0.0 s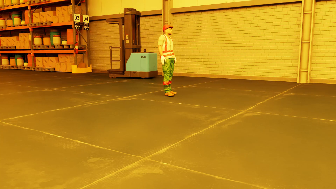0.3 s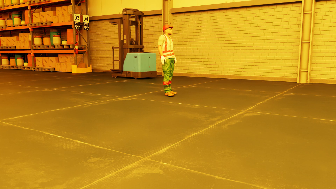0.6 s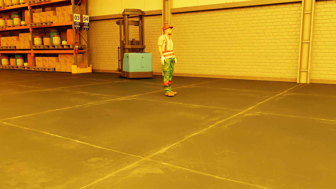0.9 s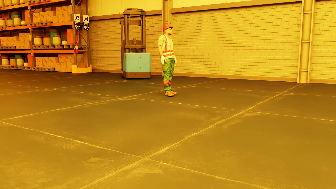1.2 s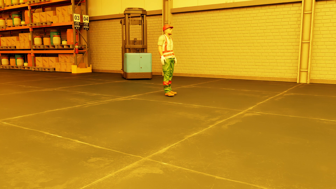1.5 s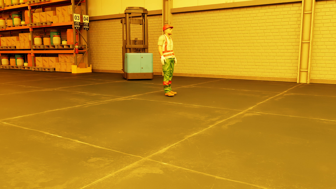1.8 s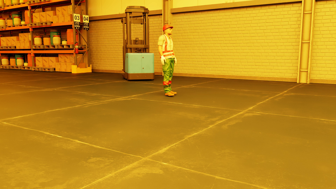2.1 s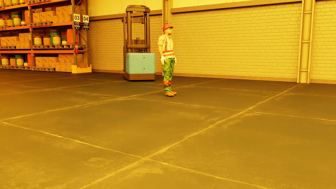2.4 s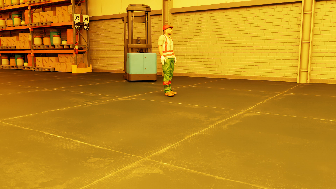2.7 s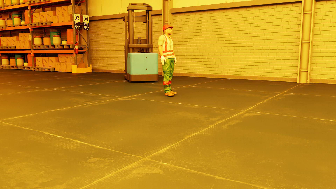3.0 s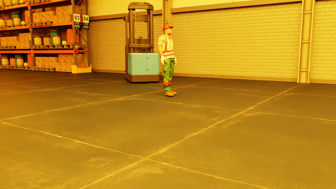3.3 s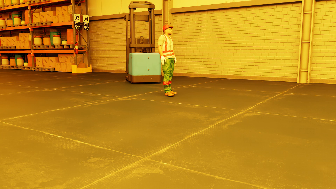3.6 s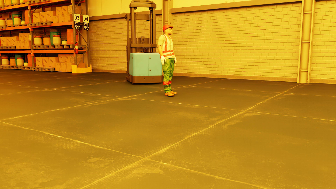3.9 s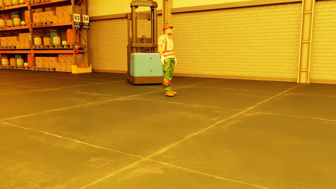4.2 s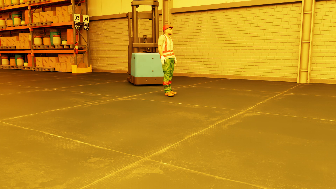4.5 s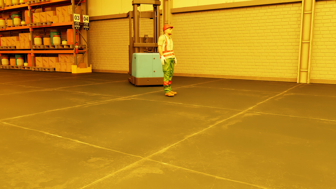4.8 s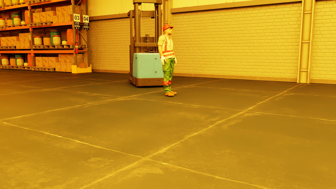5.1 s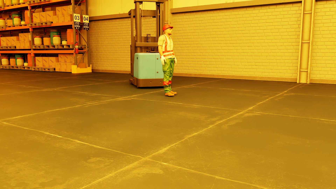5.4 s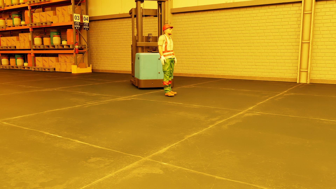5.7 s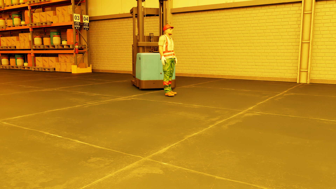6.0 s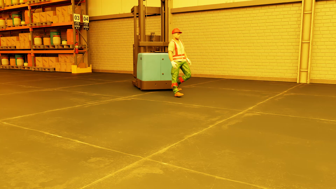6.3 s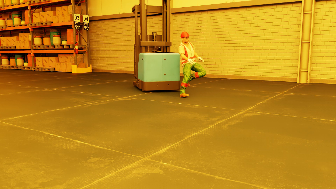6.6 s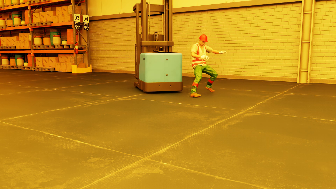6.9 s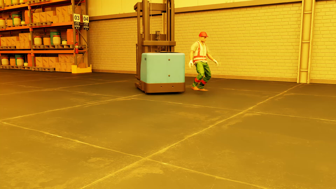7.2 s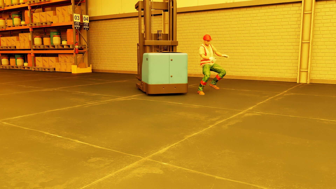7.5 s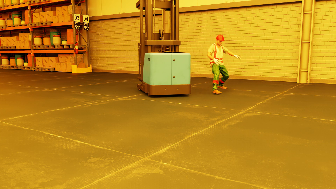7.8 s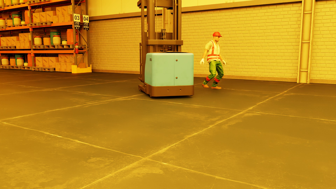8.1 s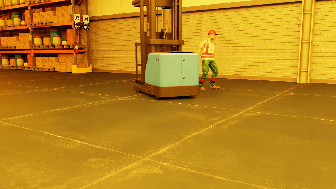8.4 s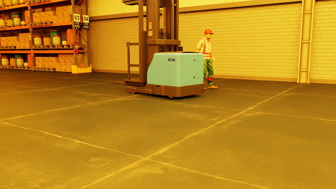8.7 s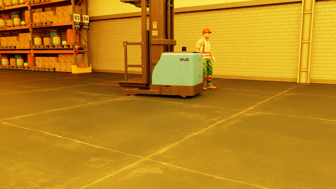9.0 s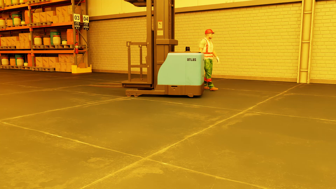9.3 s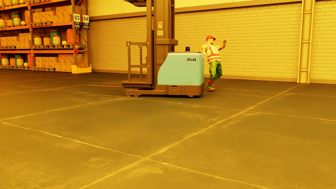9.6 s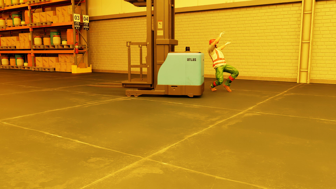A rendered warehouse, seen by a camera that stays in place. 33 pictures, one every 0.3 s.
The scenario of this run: Near miss between a forklift and a person.
